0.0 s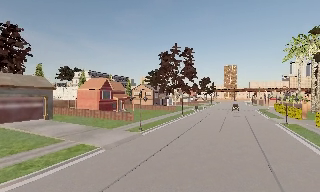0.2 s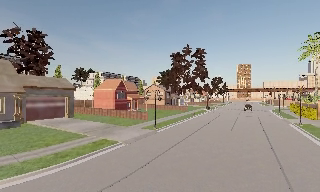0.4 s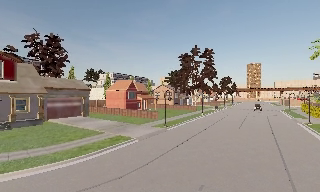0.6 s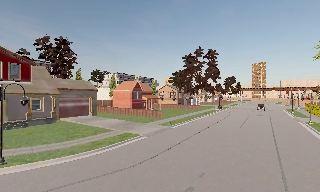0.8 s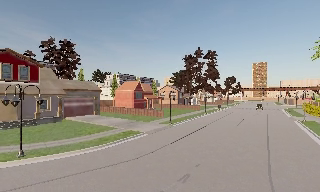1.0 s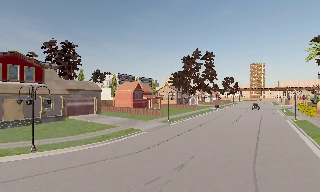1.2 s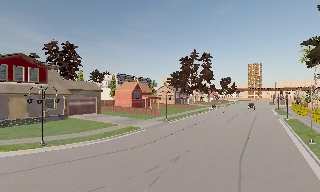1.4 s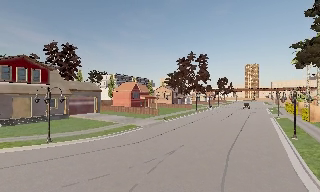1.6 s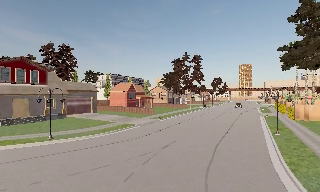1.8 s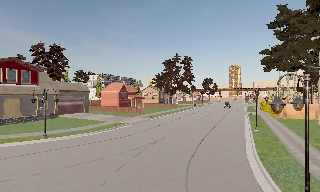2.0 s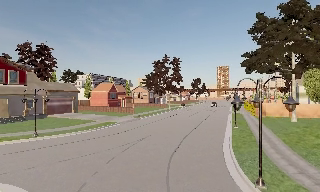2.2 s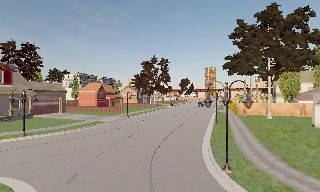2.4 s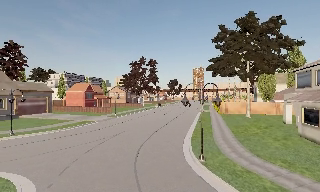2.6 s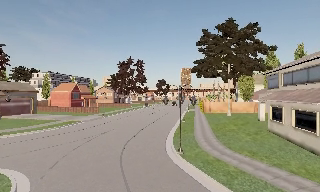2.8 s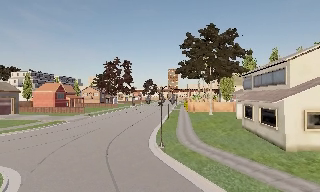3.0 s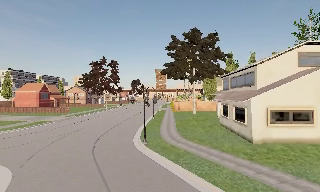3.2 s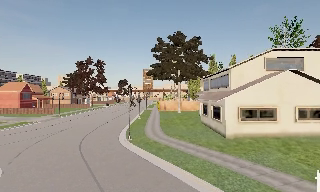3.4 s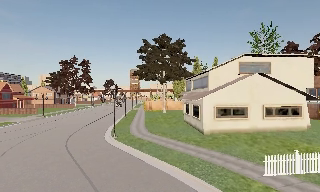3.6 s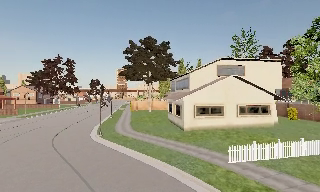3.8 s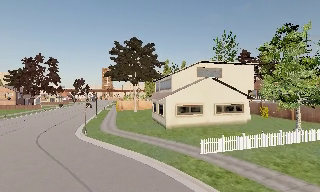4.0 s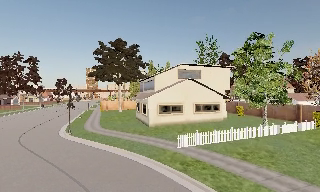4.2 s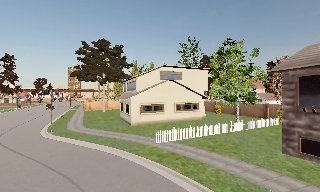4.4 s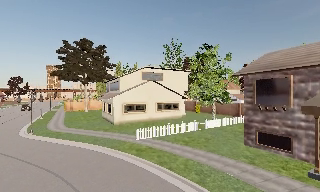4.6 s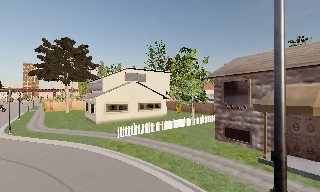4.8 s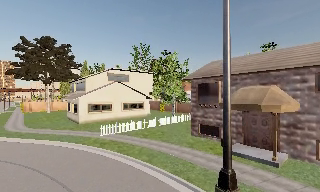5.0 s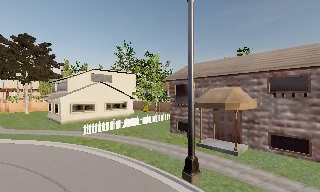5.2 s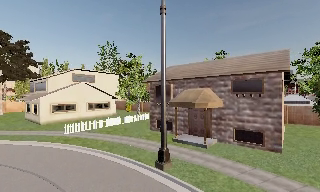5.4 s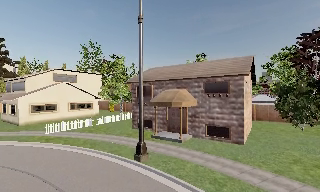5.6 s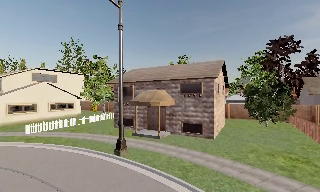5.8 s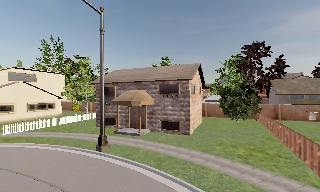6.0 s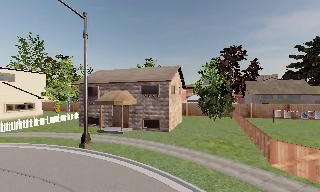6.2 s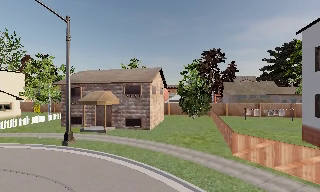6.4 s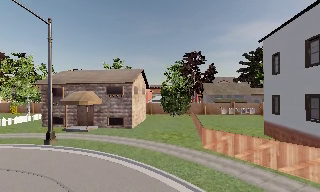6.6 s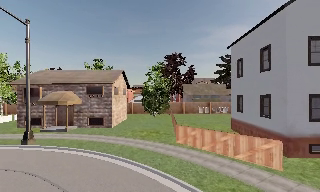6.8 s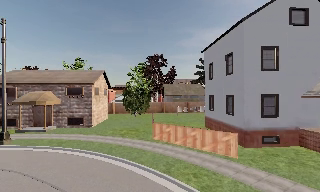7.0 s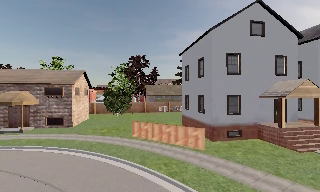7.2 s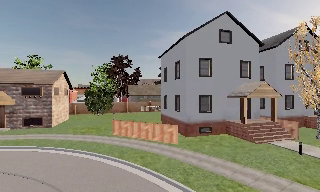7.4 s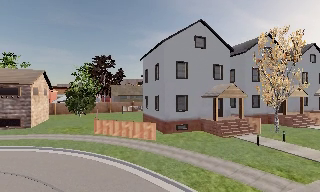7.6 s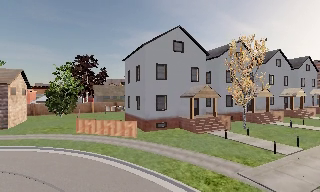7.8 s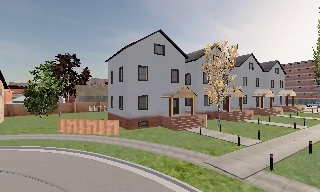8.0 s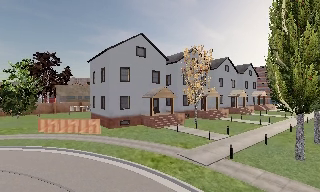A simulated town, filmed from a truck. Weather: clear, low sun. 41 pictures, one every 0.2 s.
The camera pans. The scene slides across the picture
to the left.
The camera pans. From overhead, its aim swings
clockwise.
0.0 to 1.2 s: The camera travels backward, about 7 m, so what stands in front gets smaller.
1.2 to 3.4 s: The camera pans to its right, which is clockwise from overhead, by about 40 degrees. It travels backward, about 13 m.
3.4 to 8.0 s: The scene slides to the left, as the camera pans about 125 degrees to its right. It travels backward and to its right, about 30 m.
The film runs backward here.
